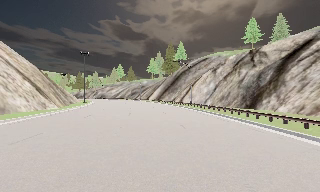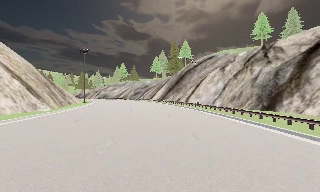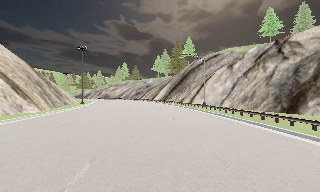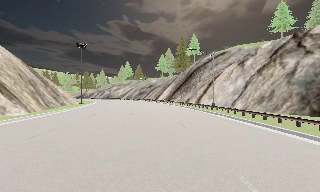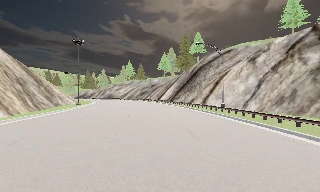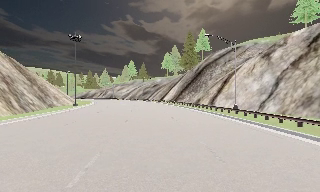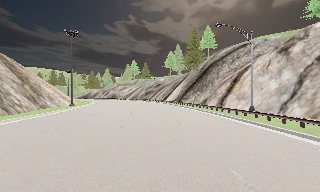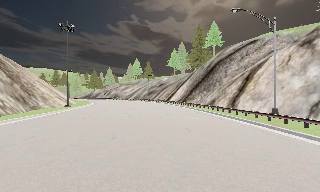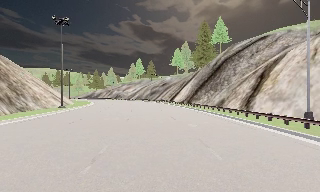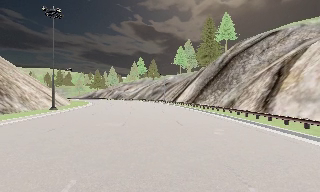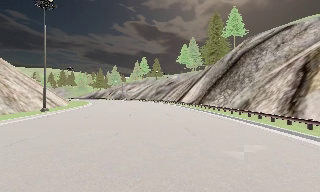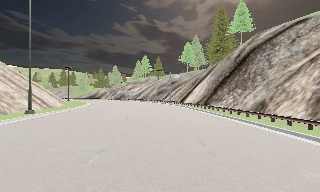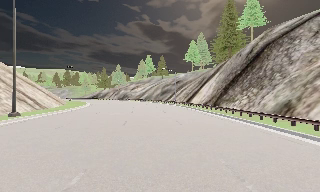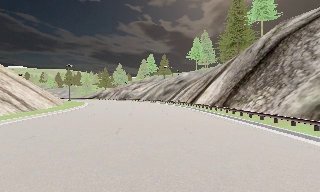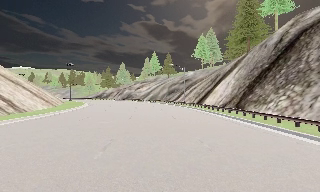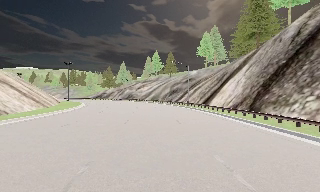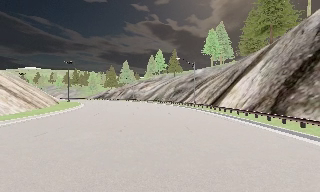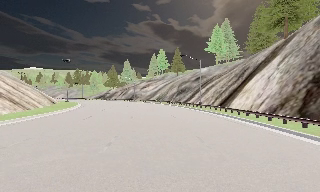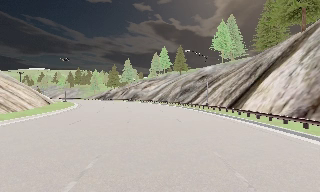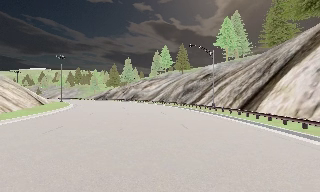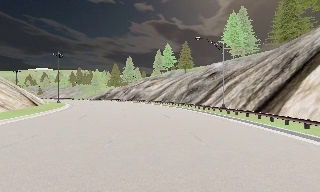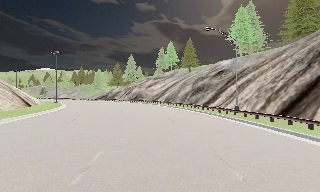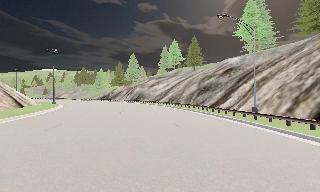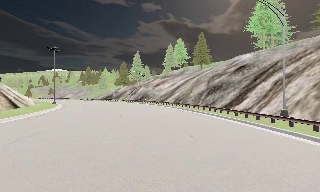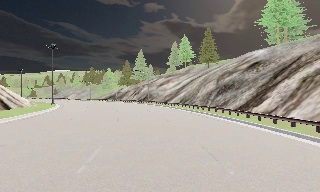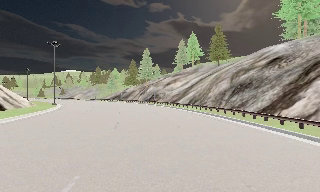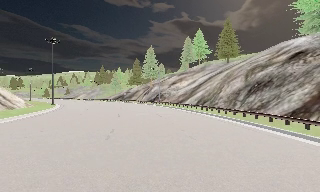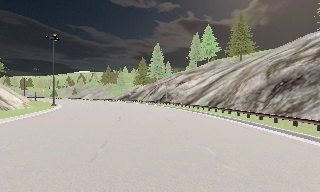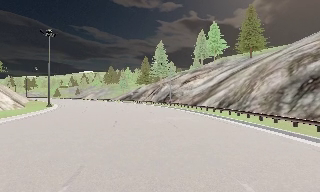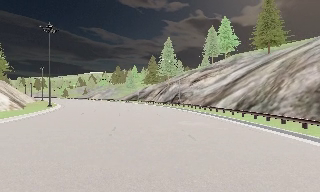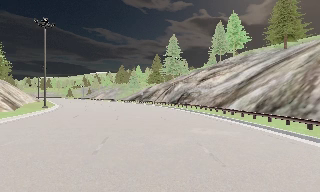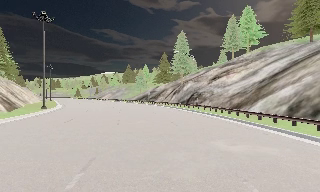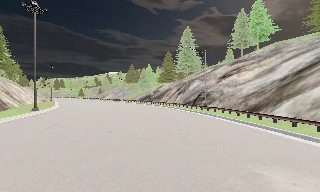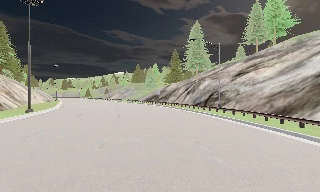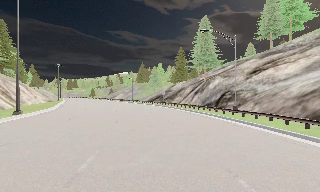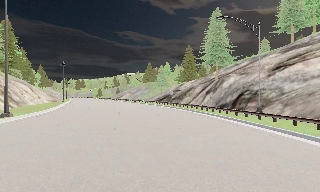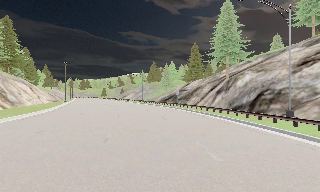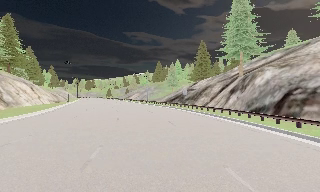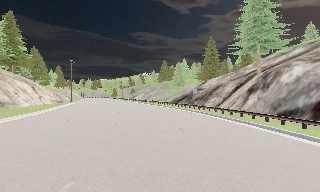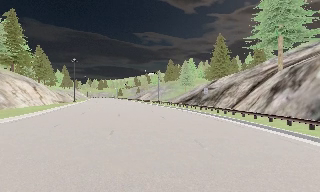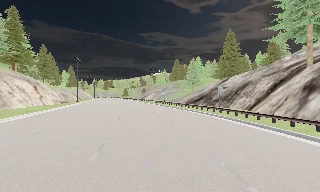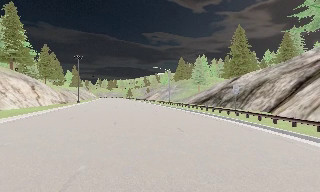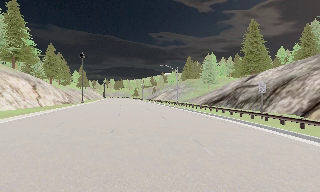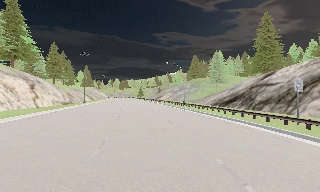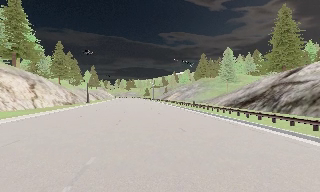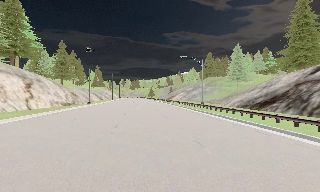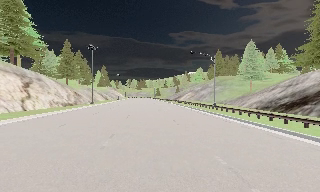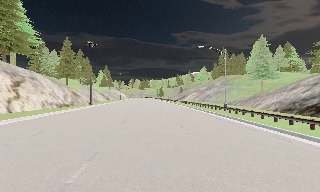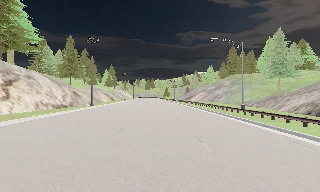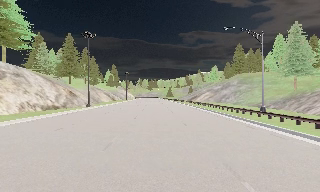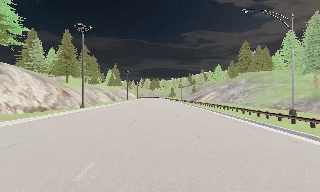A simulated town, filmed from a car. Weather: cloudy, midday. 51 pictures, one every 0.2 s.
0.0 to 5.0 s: The scene slides to the right, as the camera pans about 25 degrees to its left. It travels forward, about 60 m, so what stands in front looms larger.
5.0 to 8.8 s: The camera pans to its left, which is counterclockwise from overhead, by about 35 degrees. It travels forward, about 45 m.
8.8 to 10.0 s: The camera travels forward, about 15 m, so what stands in front looms larger.
The film runs forward here.
